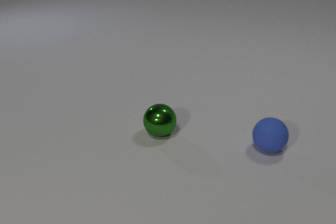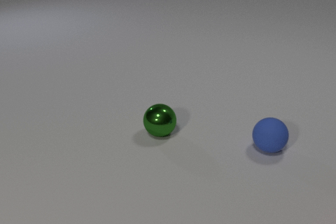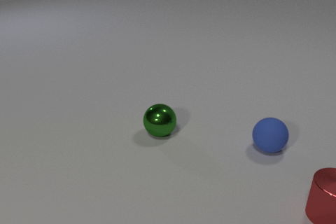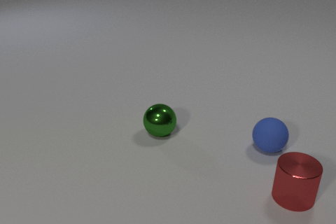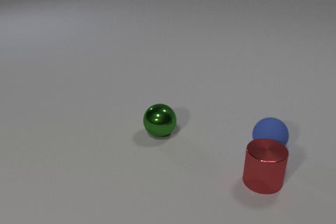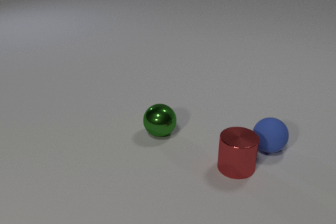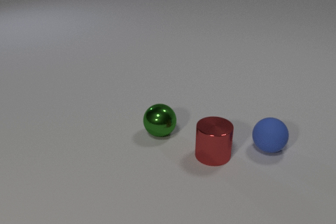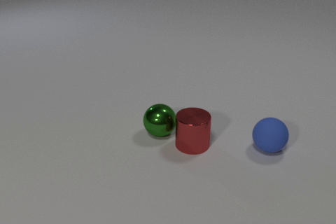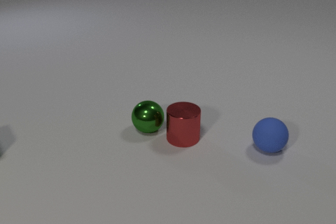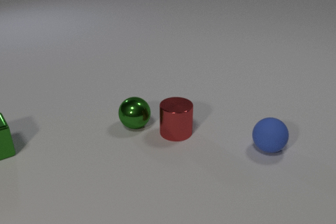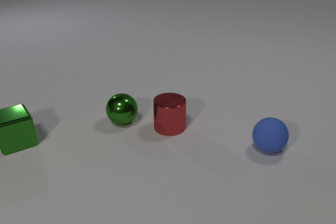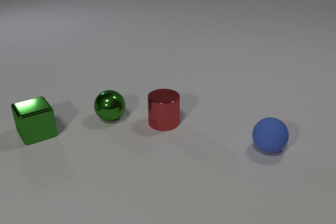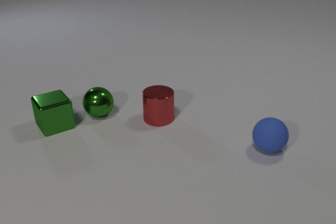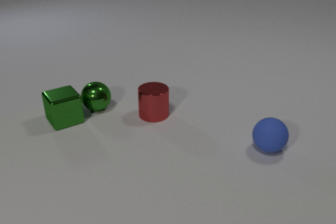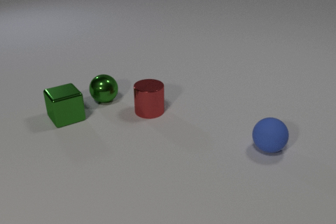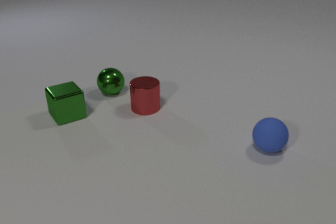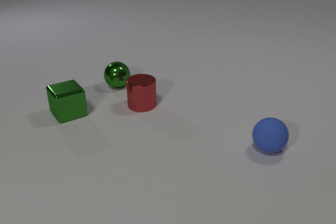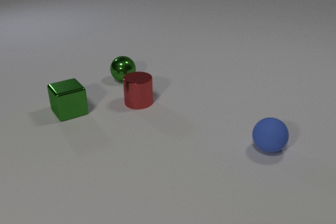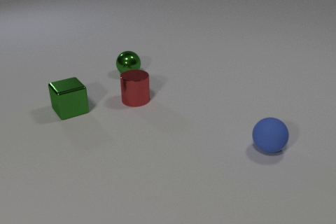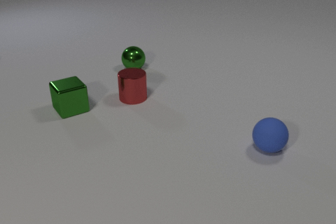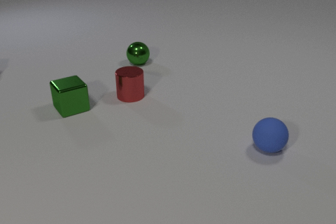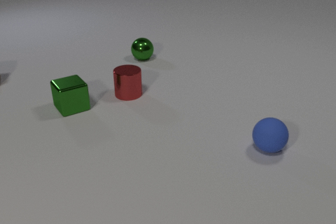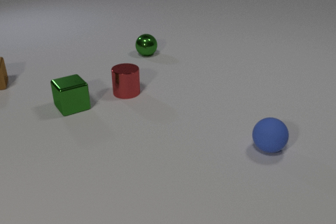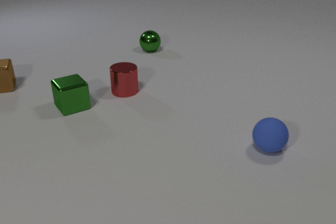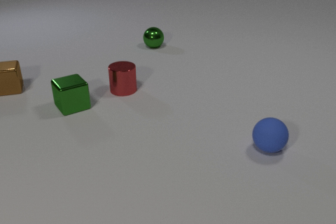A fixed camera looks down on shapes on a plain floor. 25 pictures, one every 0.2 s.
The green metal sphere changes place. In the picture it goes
away from the camera.
0.0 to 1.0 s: The red metal cylinder comes in at the right edge, slides to the left and away from the camera.
1.0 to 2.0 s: The red metal cylinder slides to the left and away from the camera. The green metal sphere rolls to the left and away from the camera. The green metal cube comes in at the left edge, slides to the right and away from the camera. The red metal cylinder and the green metal sphere collide.
2.0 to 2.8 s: The red metal cylinder slides away from the camera and to the left. The green metal sphere rolls away from the camera. The green metal cube slides to the right and away from the camera. The green metal sphere and the green metal cube collide.
2.8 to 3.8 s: The red metal cylinder slides away from the camera and to the left. The green metal sphere rolls away from the camera and to the right. The green metal cube slides away from the camera.
3.8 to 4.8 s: The red metal cylinder slides away from the camera and to the left. The green metal sphere rolls away from the camera. The brown metal cube comes in at the left edge, slides toward the camera and to the right.
What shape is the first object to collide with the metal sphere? cylinder.
Are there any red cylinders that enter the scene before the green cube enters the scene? yes.
How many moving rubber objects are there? 0.
